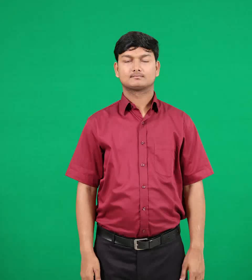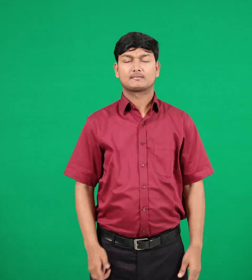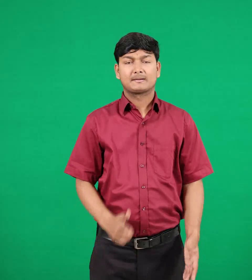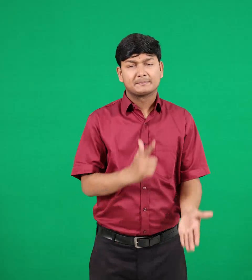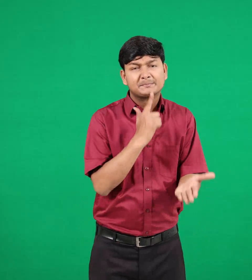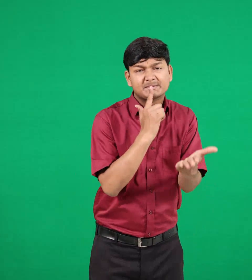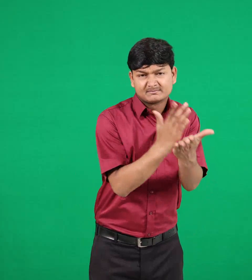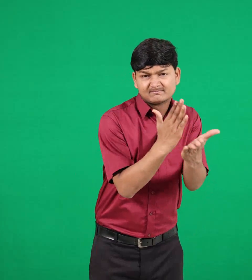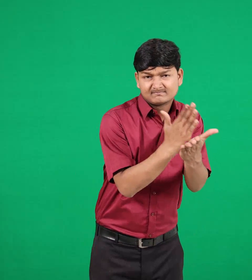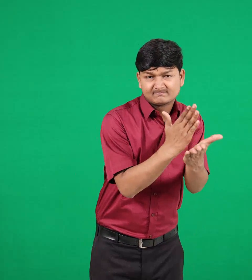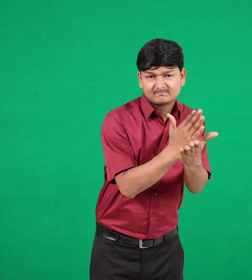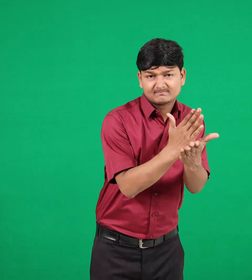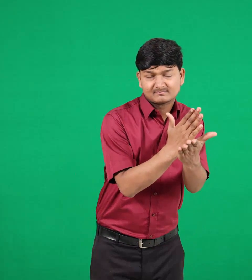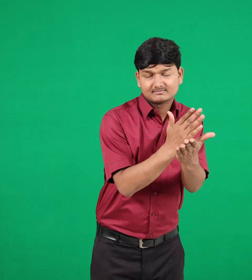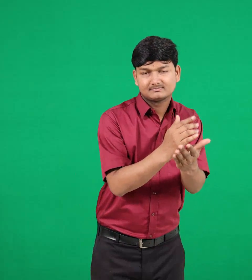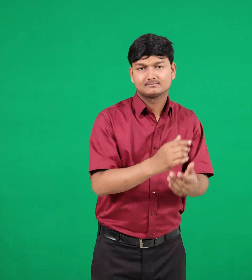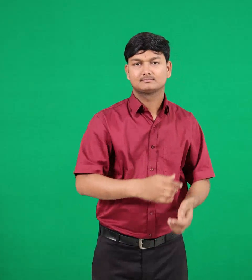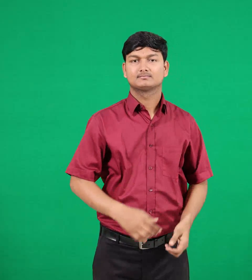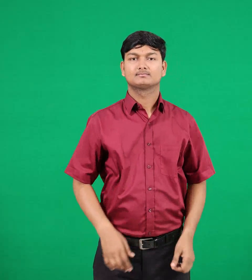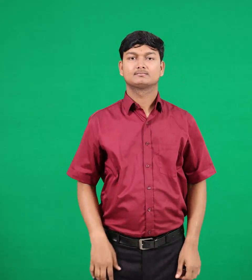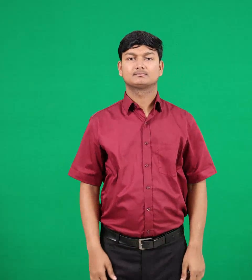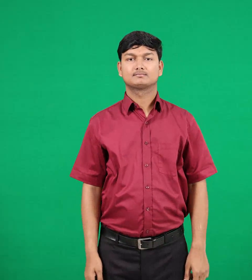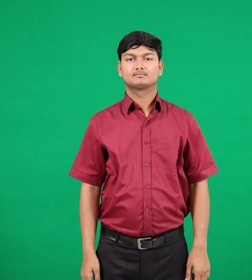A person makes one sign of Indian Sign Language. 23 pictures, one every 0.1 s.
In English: permission
